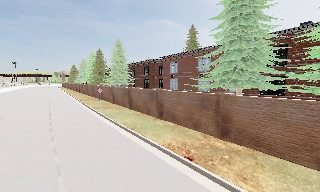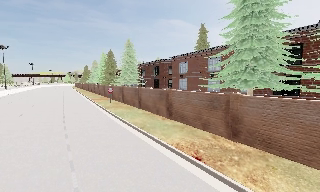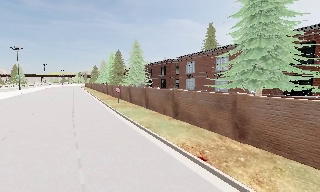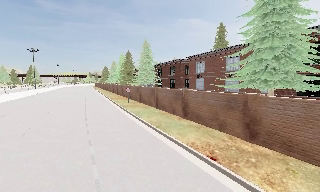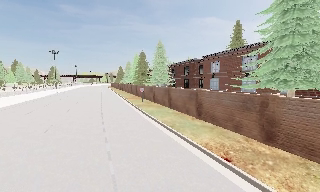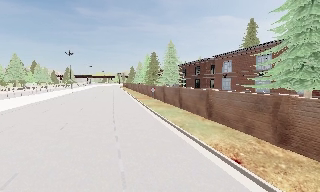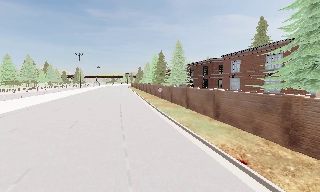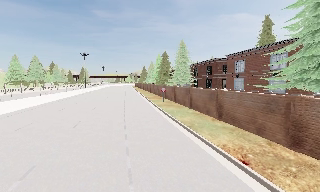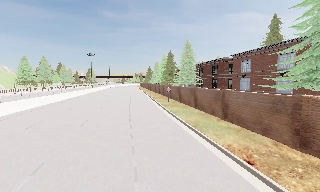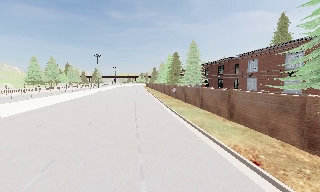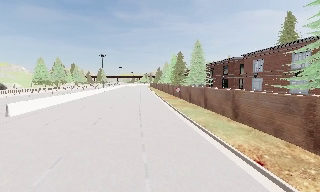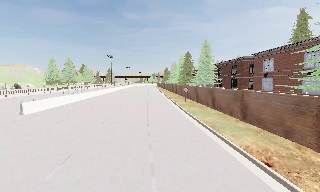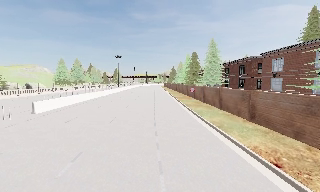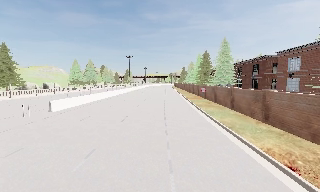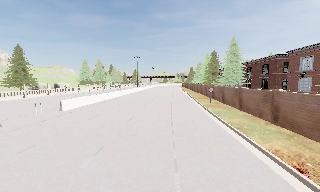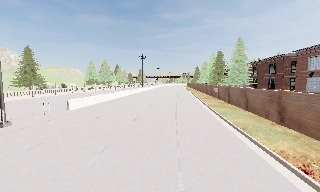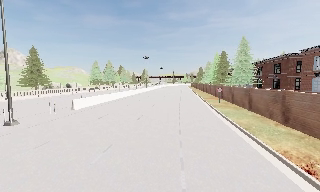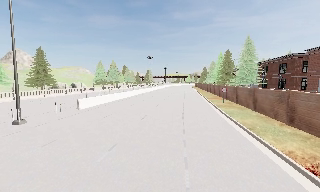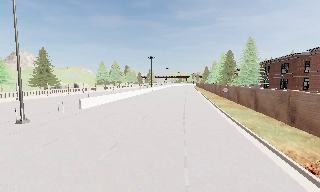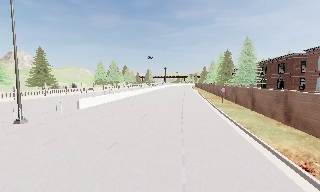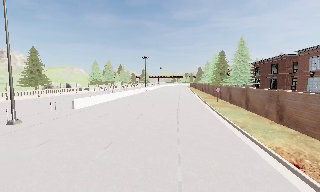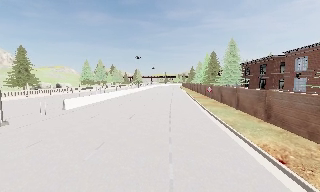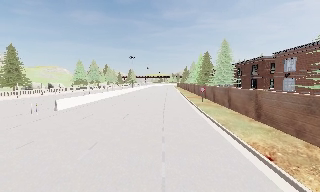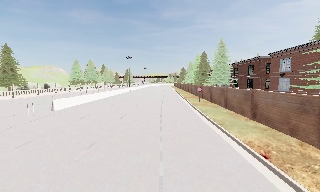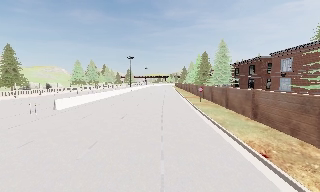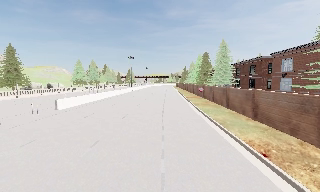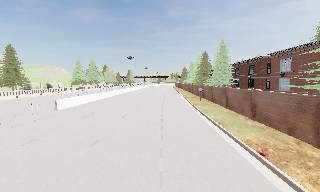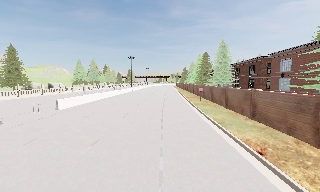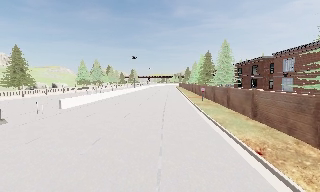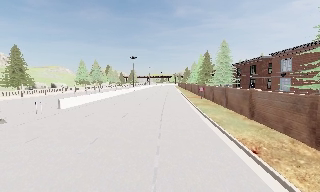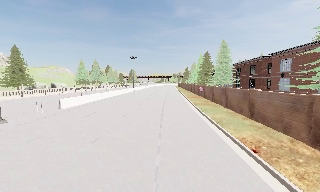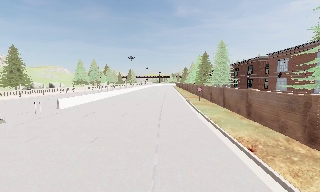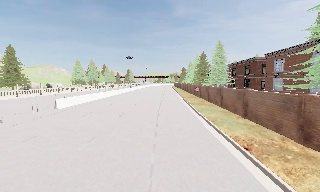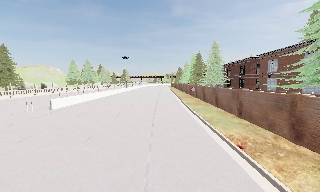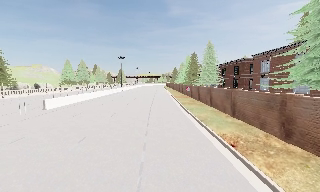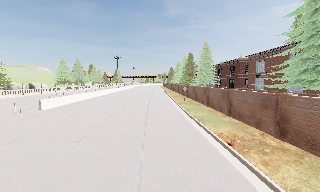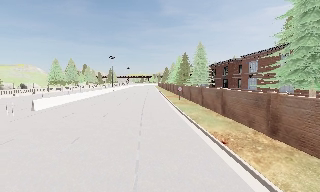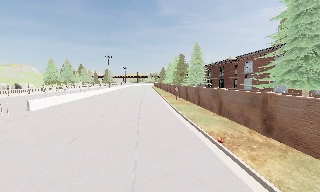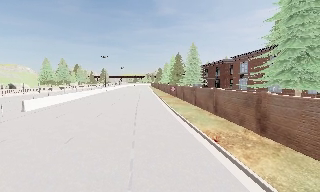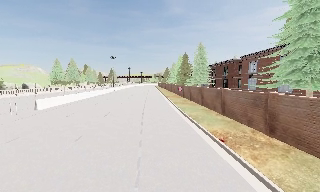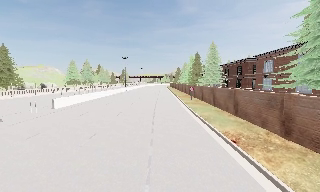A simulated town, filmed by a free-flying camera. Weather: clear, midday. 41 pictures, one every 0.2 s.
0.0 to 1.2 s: The camera swings to its left by about 20 degrees, and the scene slides to the right. It travels backward, about 0.5 m, so what stands in front gets smaller.
1.2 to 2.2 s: The camera shifts only a little, or ends up much as it began.
2.2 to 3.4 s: The camera pans to its left, which is counterclockwise from overhead, by about 15 degrees. It travels backward, about 0.5 m, so what stands in front gets smaller.
3.4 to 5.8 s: The camera travels backward and to its right, about 1 m, so what stands in front gets smaller.
5.8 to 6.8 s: The camera shifts only a little, or ends up much as it began.
6.8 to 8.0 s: The camera travels backward, about 0.5 m, so what stands in front gets smaller.
The film runs backward here.
